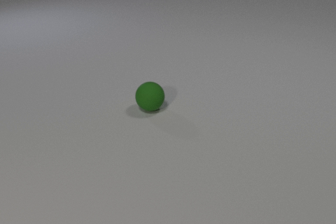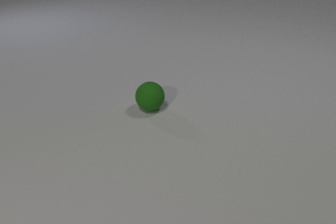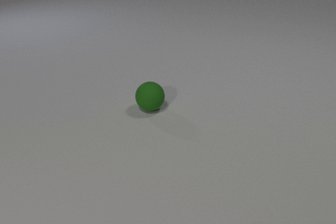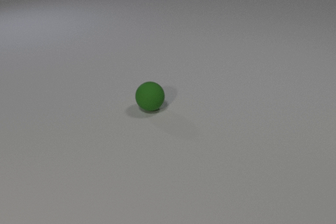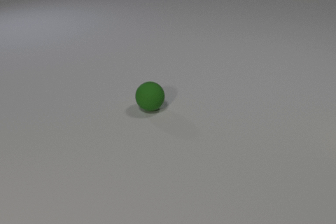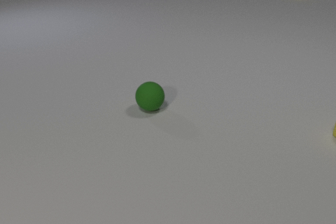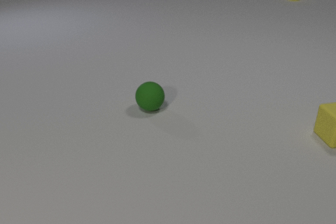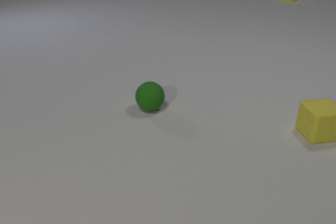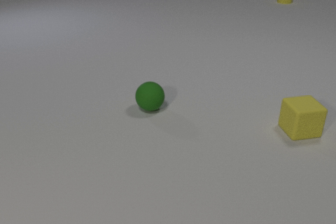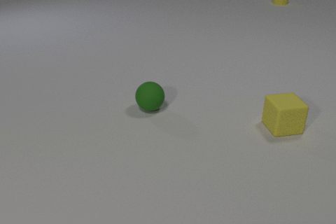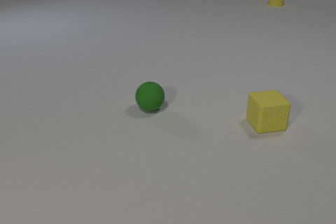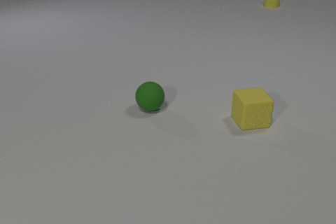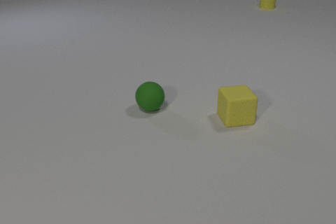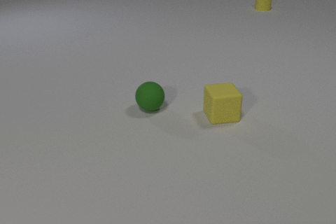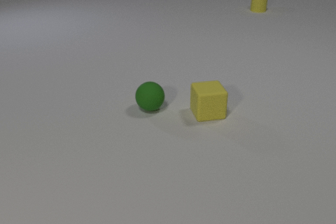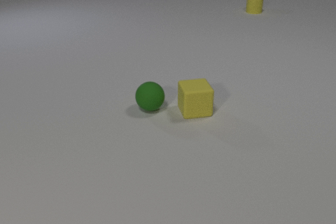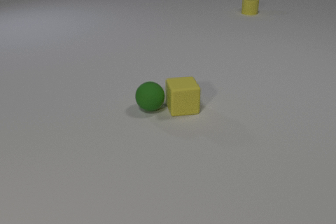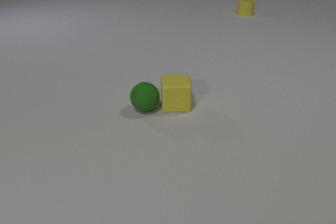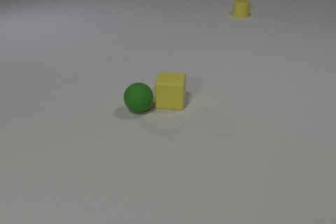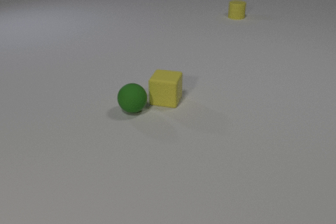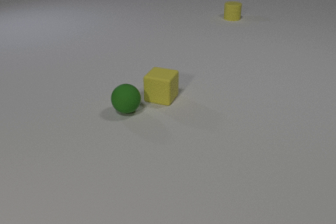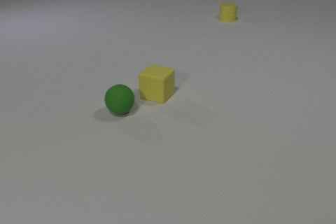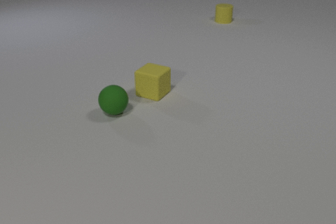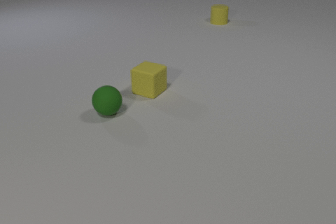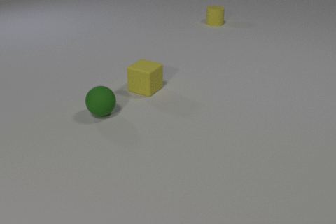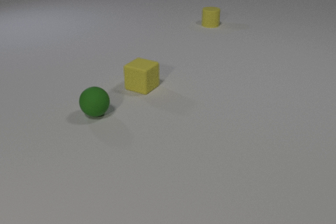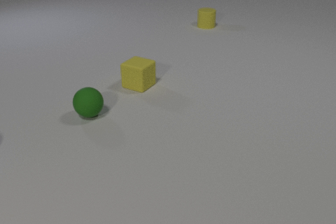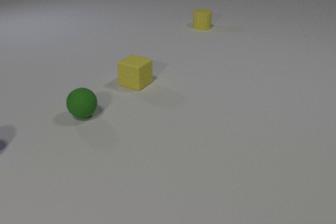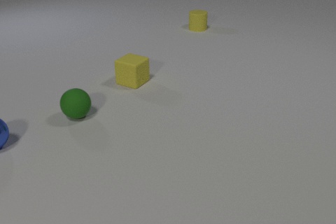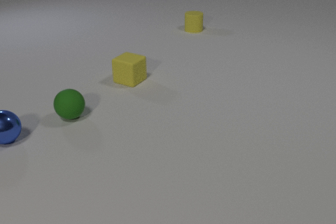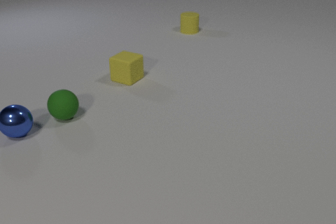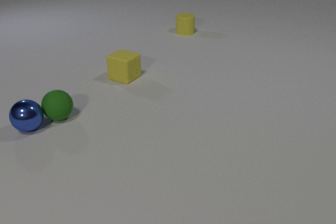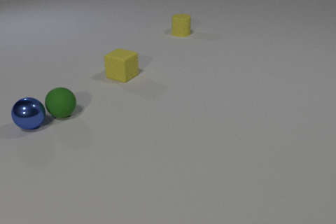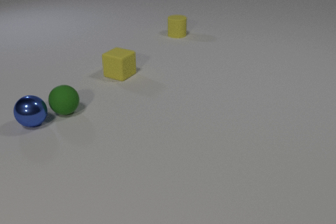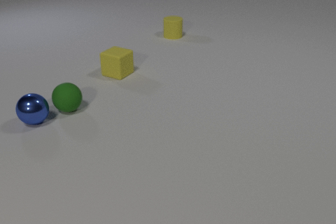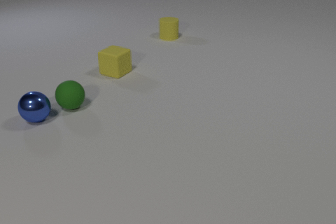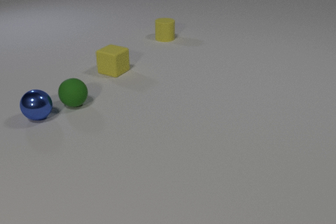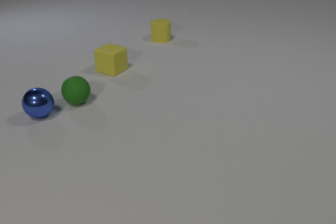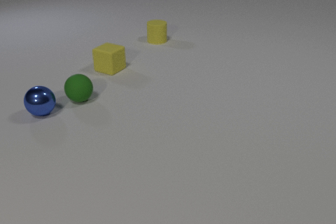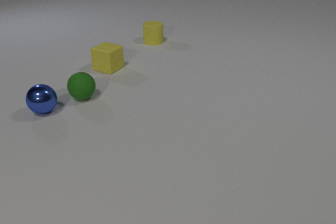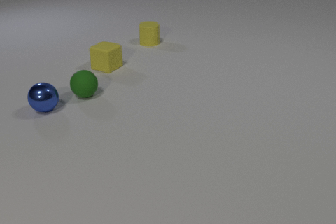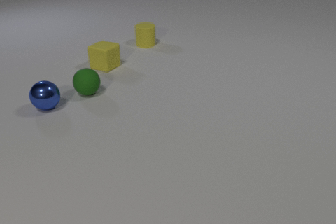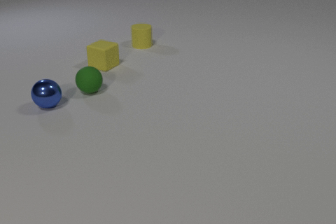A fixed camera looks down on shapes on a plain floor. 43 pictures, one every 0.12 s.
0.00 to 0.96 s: The yellow rubber cube comes in at the right edge, slides to the left. The yellow rubber cylinder comes in at the top edge, slides toward the camera and to the left.
0.96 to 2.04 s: The yellow rubber cube slides to the left. The yellow rubber cylinder slides toward the camera and to the left. The yellow rubber cube and the green rubber sphere collide.
2.04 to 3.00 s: The yellow rubber cube slides away from the camera and to the left, spins so that its near face slides to the left, clockwise seen from above. The green rubber sphere rolls to the left. The yellow rubber cylinder slides toward the camera and to the left.
3.00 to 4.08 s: The yellow rubber cube slides away from the camera and to the left. The green rubber sphere rolls to the left and away from the camera. The yellow rubber cylinder slides toward the camera and to the left. The blue metal sphere comes in at the left edge, rolls to the right and away from the camera. The green rubber sphere and the blue metal sphere collide.
4.08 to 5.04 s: The yellow rubber cube slides away from the camera and to the left. The green rubber sphere rolls away from the camera and to the right. The yellow rubber cylinder slides to the left and toward the camera. The blue metal sphere rolls away from the camera and to the right.
What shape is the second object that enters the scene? cube.
What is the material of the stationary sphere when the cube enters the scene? rubber.
What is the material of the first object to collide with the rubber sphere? rubber.
